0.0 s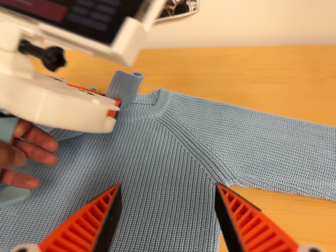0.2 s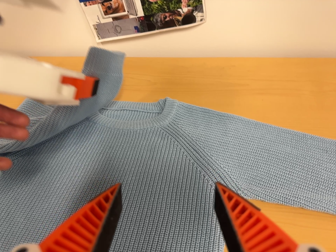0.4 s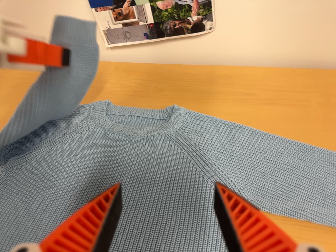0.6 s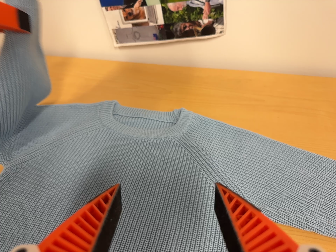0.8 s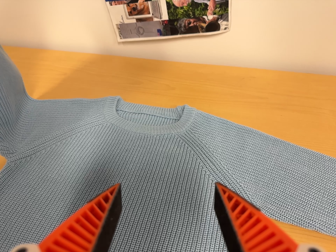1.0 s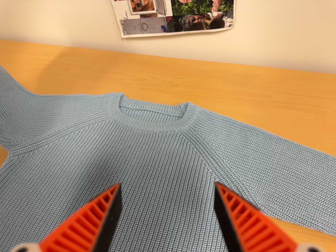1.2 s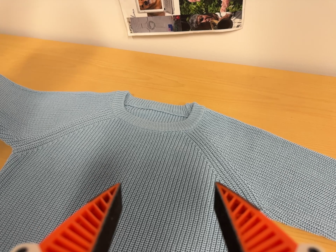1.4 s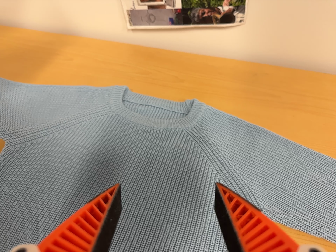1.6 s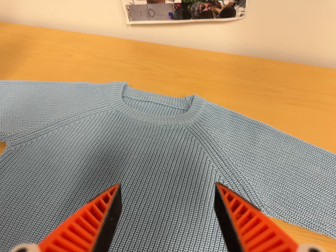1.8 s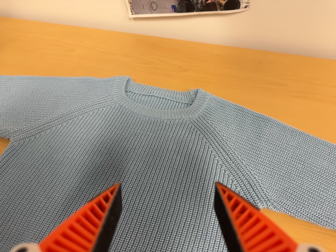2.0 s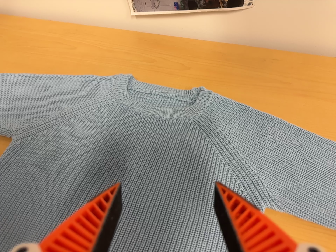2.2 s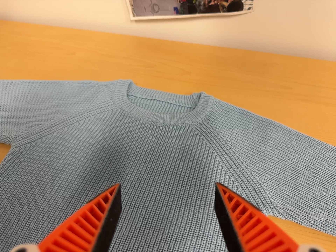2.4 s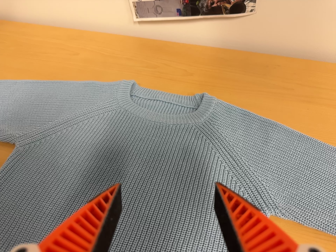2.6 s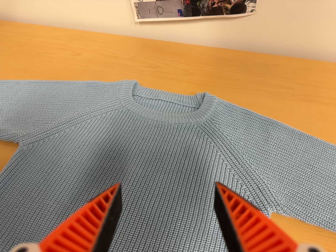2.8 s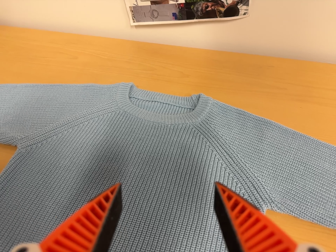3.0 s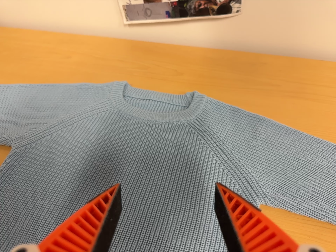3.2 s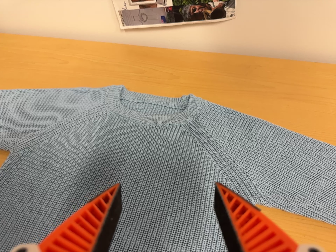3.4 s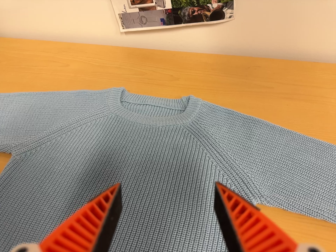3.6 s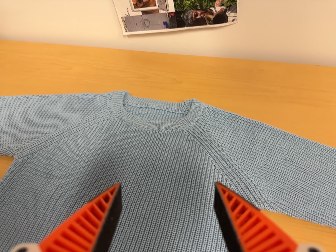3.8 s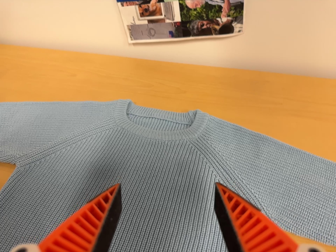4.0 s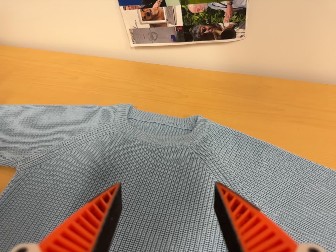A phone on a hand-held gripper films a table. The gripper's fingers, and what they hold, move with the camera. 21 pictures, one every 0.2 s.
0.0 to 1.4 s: The camera rolls about its line of sight by about 10 degrees, and the scene rotates clockwise.
1.4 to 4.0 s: The camera shifts only a little, or ends up much as it began.
The film runs backward here.
